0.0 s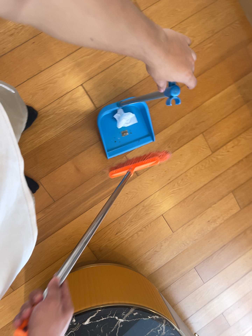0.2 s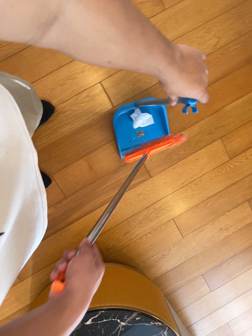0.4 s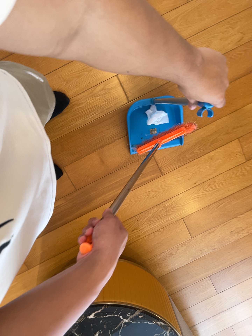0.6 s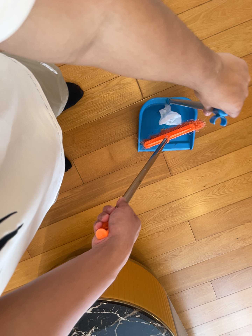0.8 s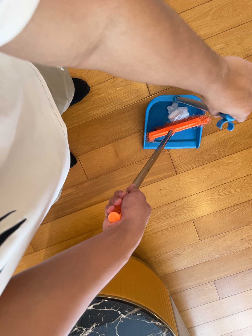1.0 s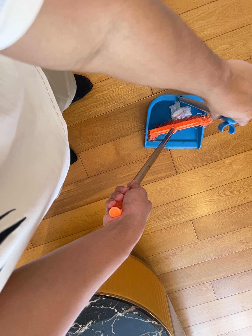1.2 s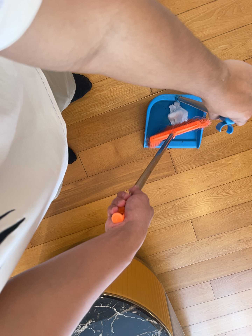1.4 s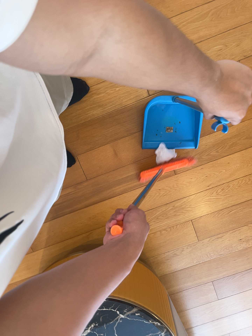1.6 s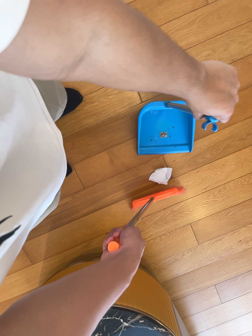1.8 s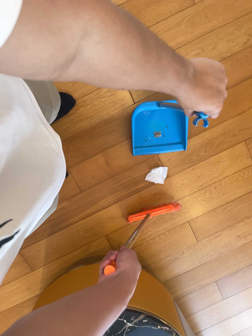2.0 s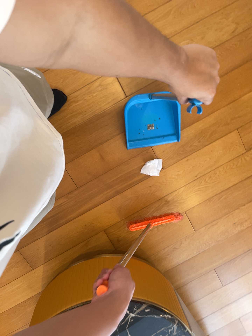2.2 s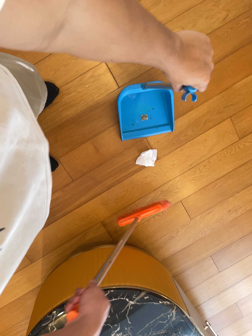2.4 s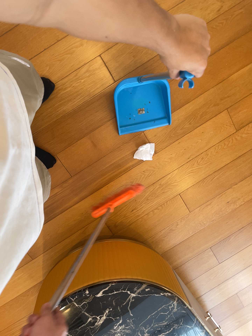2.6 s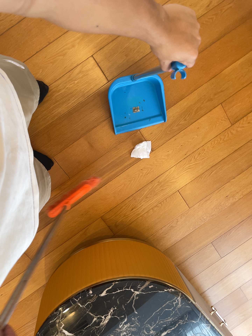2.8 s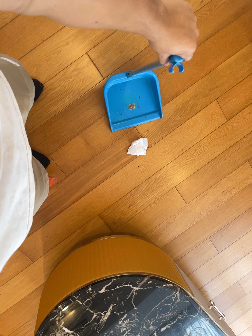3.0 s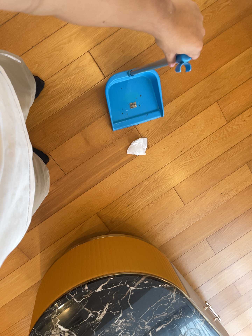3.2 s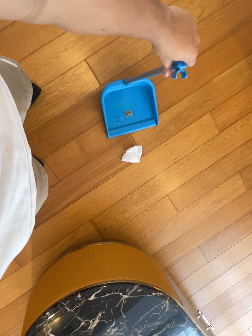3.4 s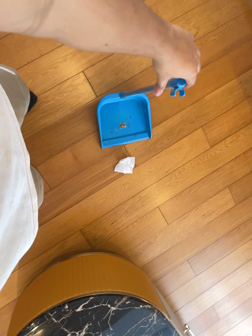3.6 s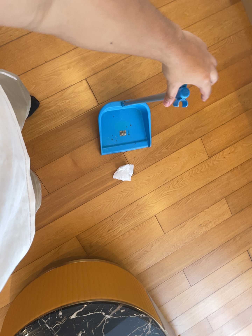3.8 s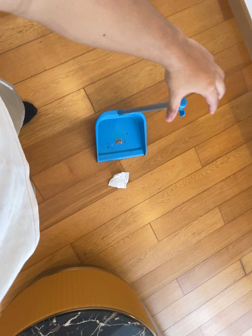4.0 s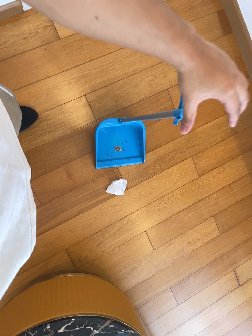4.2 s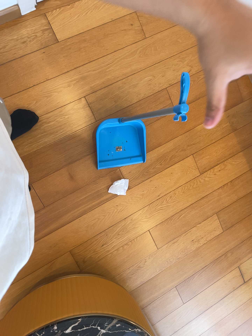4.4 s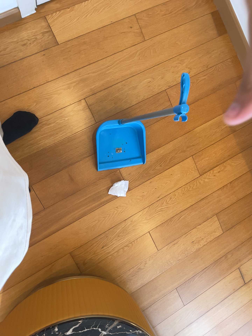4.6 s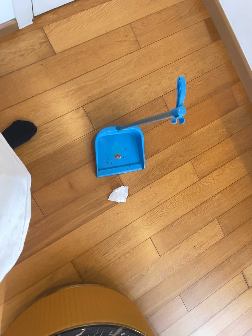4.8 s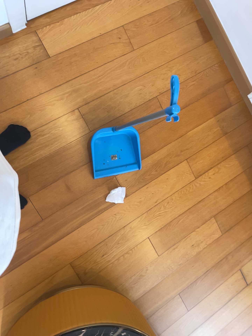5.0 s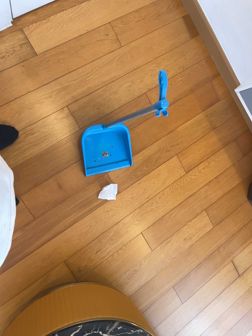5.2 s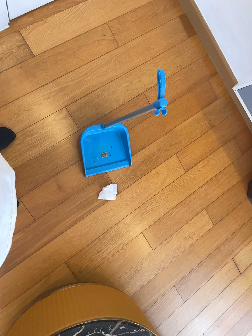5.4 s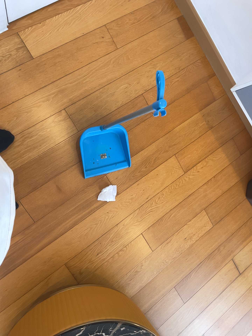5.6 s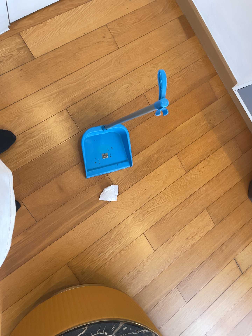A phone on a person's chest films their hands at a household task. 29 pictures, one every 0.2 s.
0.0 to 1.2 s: The camera travels toward the top of its view and forward, about 8 cm. It rolls about its line of sight by about 15 degrees, and the scene rotates clockwise.
1.2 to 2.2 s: The camera travels toward the bottom of its view, about 6 cm, so close, fixed things drift upward. It rolls about its line of sight by about 10 degrees, and the scene rotates counterclockwise.
2.2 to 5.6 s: The camera pans to its right by about 15 degrees. It travels backward, toward the bottom of its view and to its left, about 14 cm, so what stands in front gets smaller. Its aim tips toward the top of its view by about 10 degrees.
The film runs backward here.
